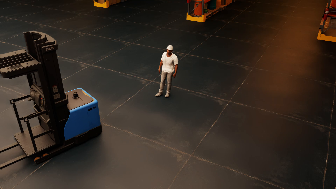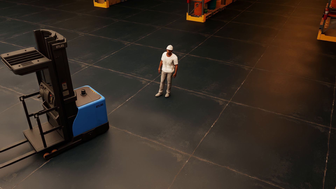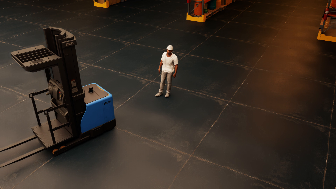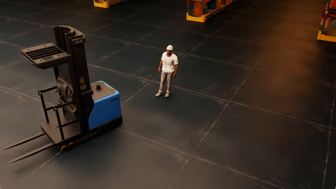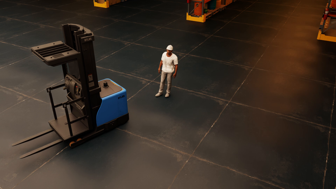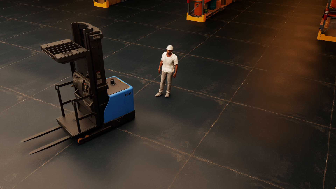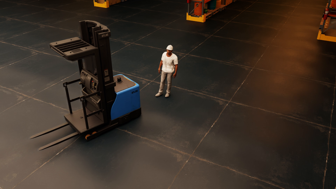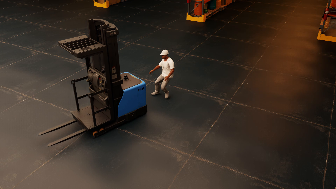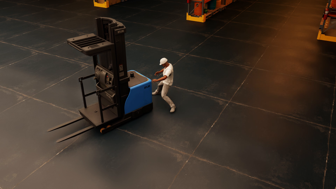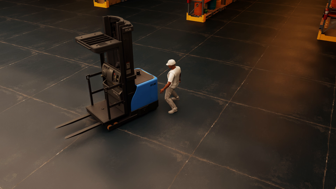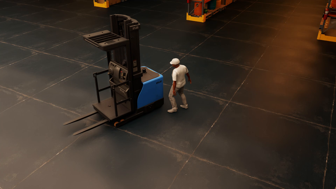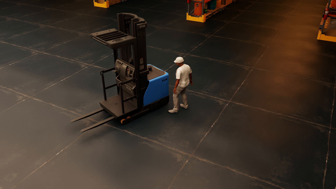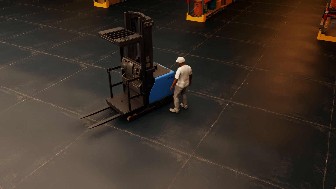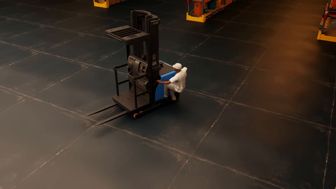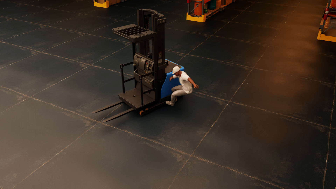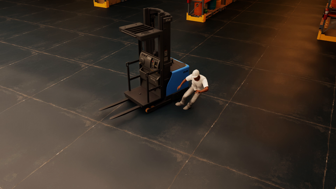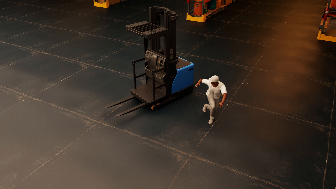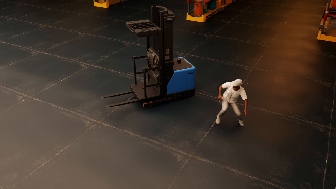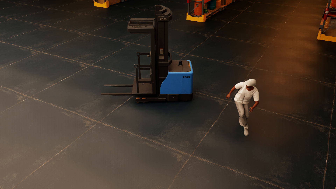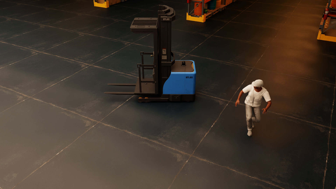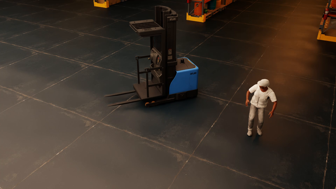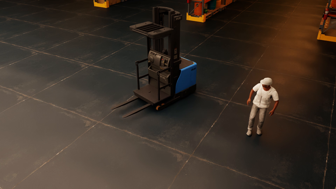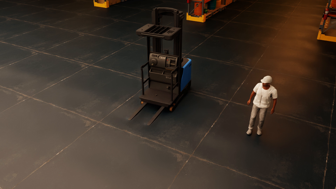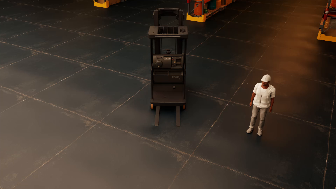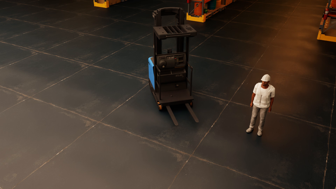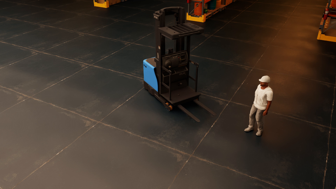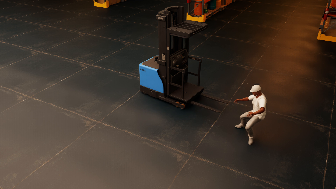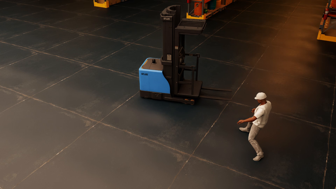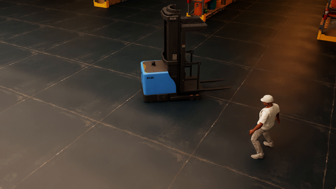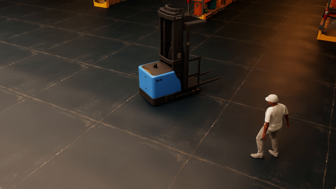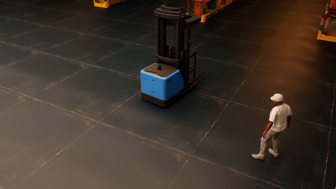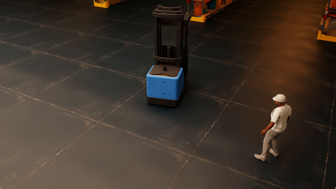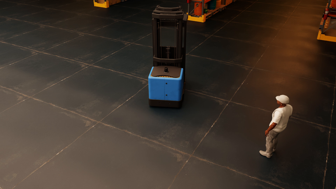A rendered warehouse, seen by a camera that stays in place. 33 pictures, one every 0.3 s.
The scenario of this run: Near miss between a forklift and a person.
